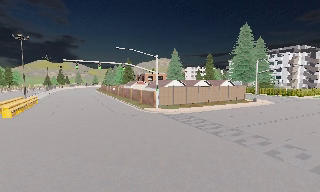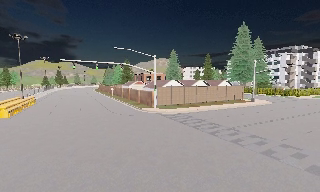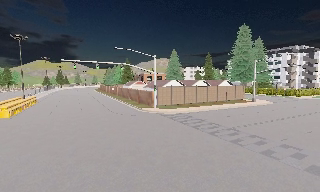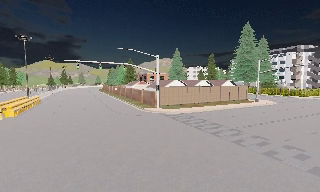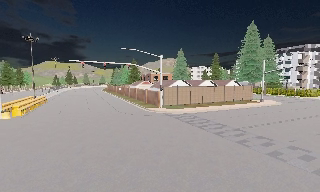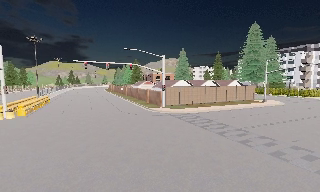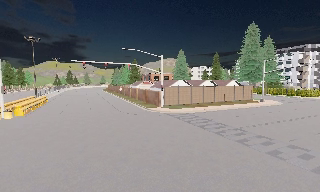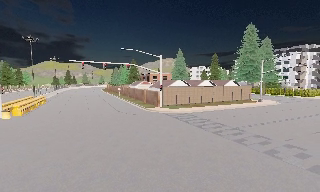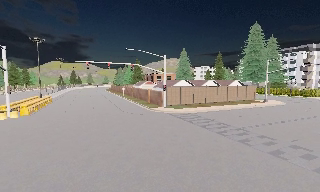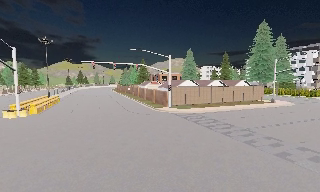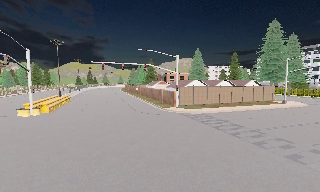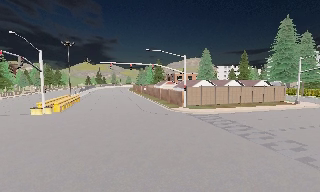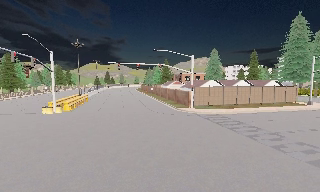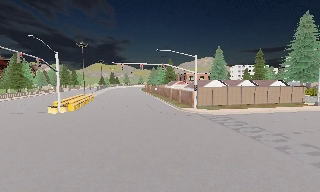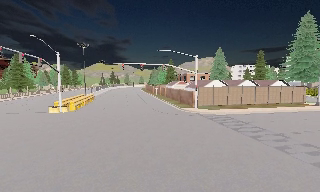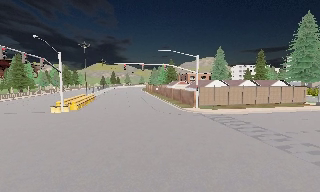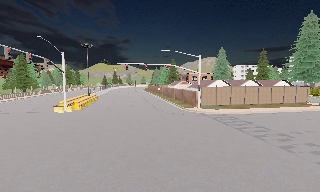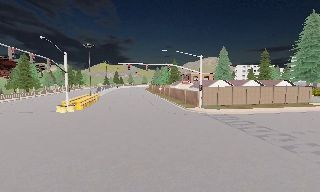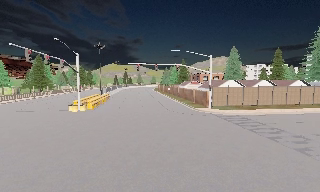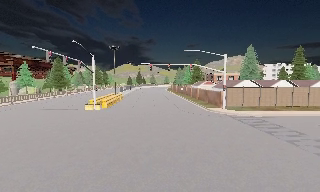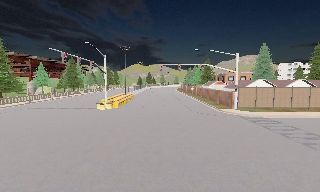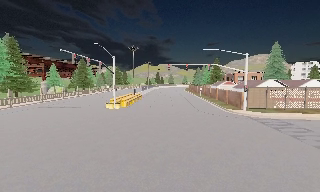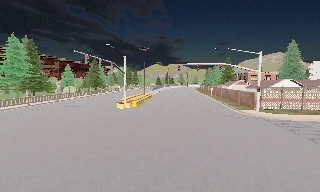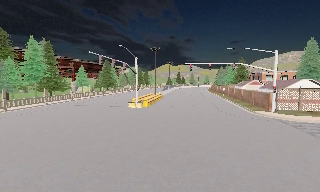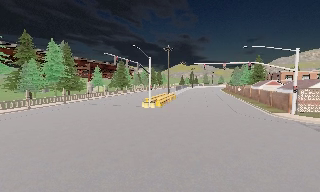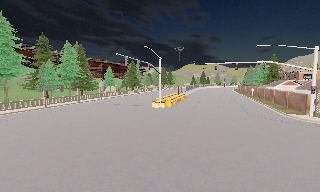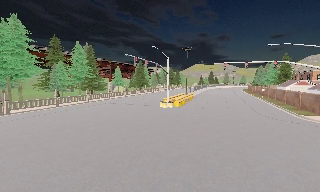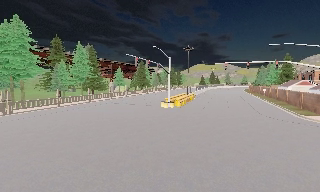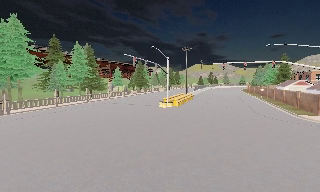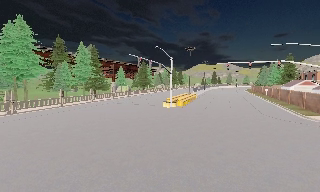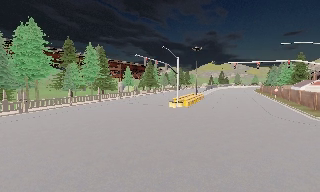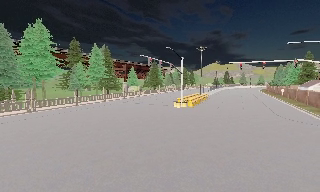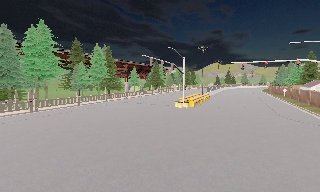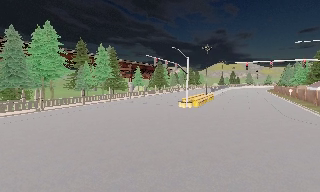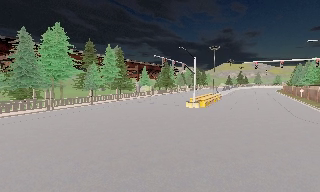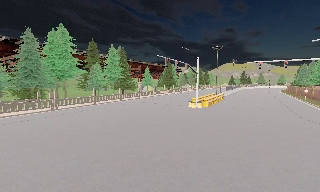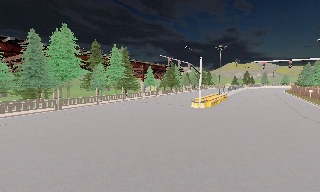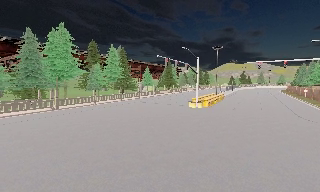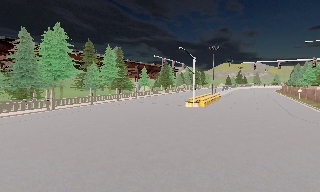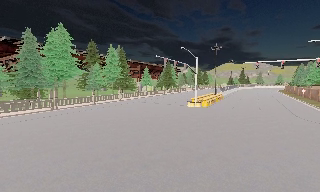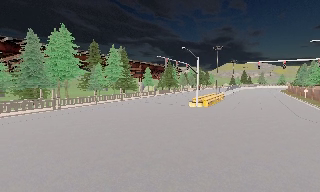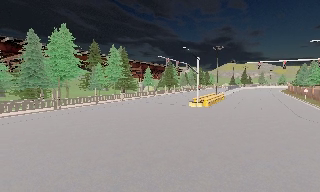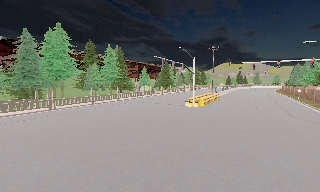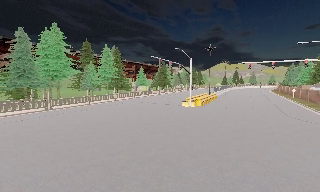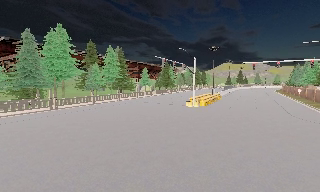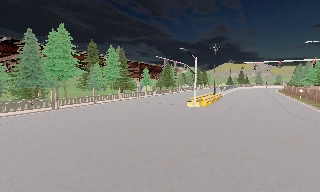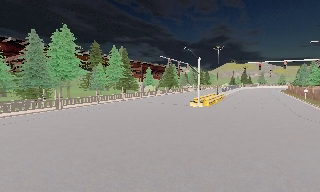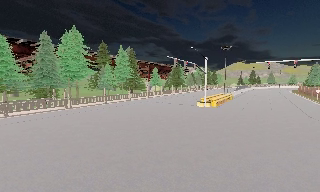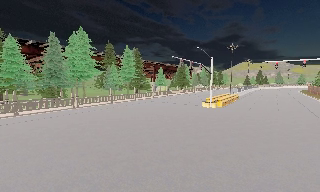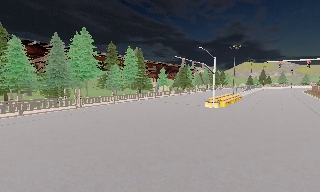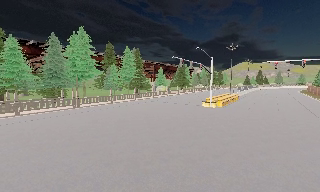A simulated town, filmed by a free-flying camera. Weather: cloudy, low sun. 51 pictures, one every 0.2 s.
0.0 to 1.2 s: The camera shifts only a little, or ends up much as it began.
1.2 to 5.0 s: The scene slides to the right, as the camera pans about 45 degrees to its left. It travels backward, about 1 m.
5.0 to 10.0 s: The camera swings to its left by about 15 degrees, and the scene slides to the right. It travels backward and to its left, about 1.5 m, so what stands in front gets smaller.
The film runs backward here.
